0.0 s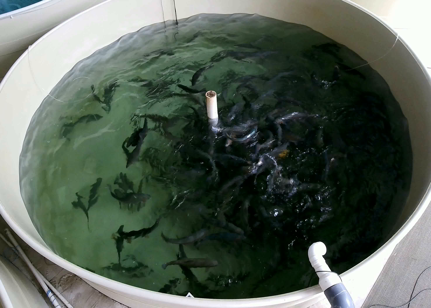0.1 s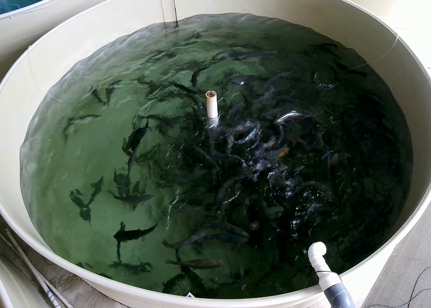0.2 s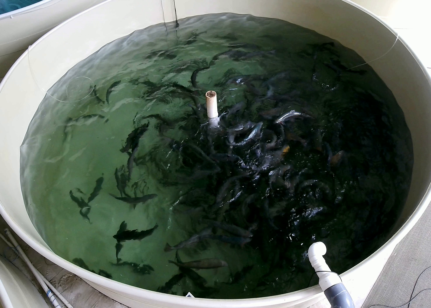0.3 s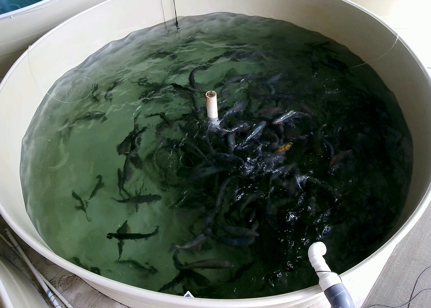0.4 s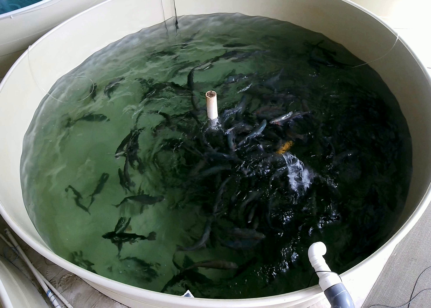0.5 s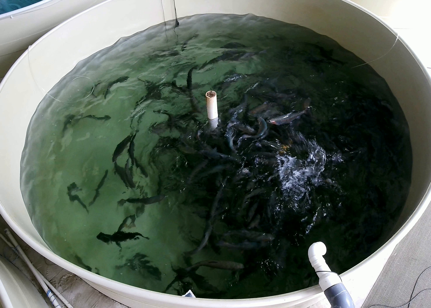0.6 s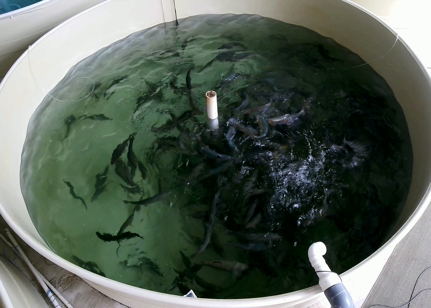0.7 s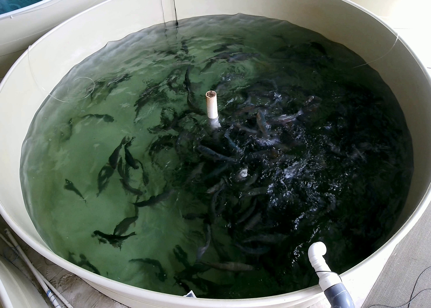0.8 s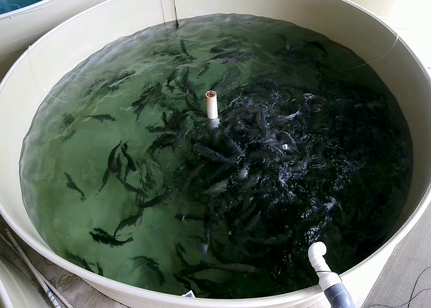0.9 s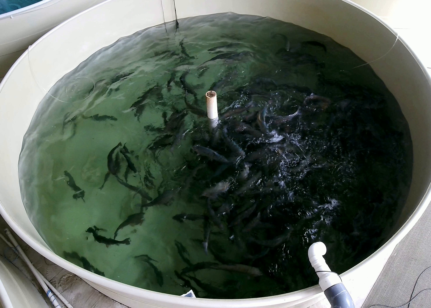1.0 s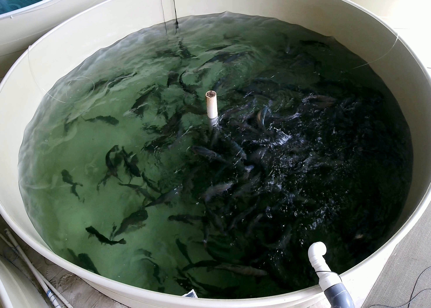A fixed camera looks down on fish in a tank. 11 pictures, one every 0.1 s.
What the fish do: Weak feeding.
